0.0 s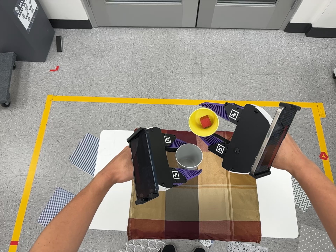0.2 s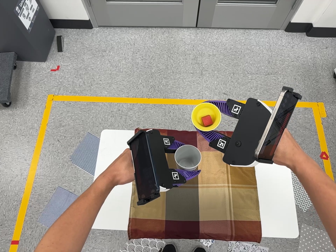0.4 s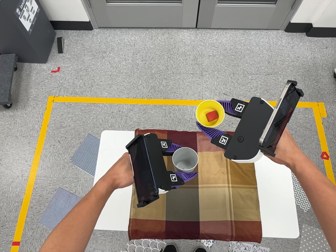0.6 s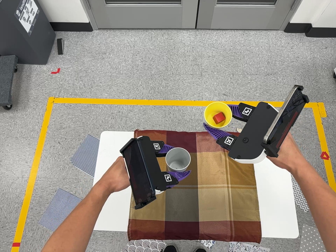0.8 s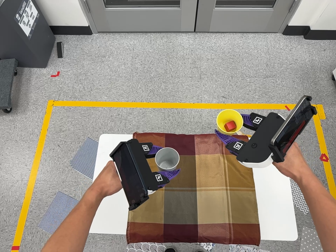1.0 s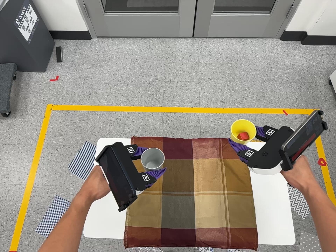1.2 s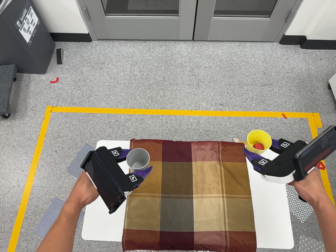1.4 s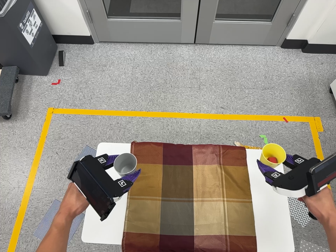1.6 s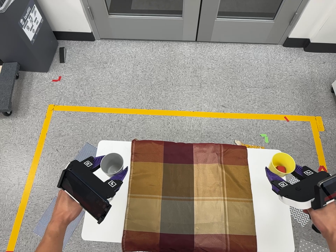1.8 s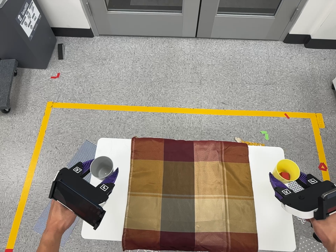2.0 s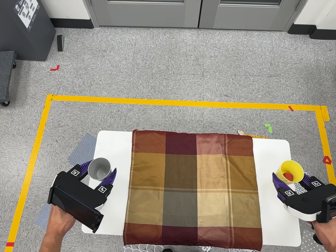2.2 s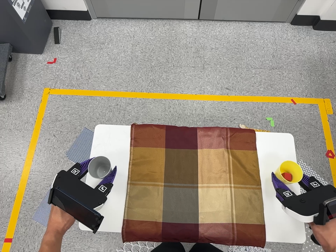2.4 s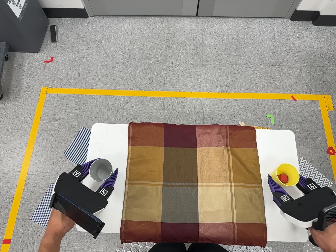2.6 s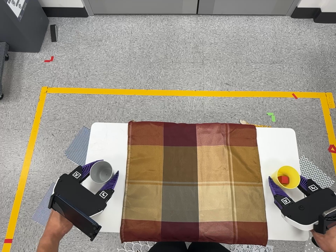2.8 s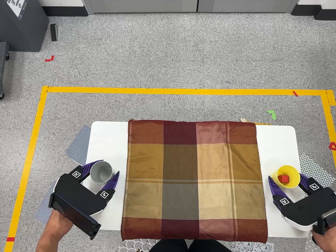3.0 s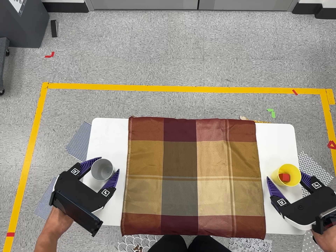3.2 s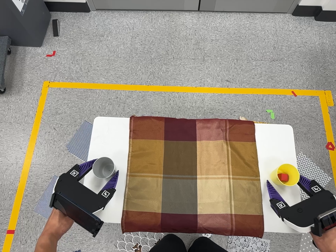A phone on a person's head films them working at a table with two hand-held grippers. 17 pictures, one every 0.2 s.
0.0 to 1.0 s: The camera shifts only a little, or ends up much as it began.
1.0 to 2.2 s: The camera travels forward, about 8 cm, so what stands in front looms larger.
2.2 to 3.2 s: The camera shifts only a little, or ends up much as it began.
The film runs backward here.
